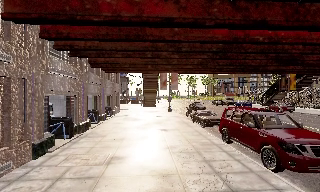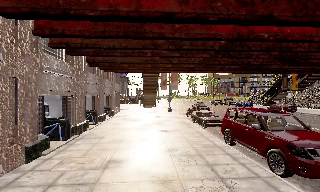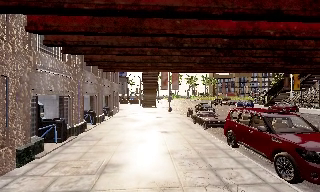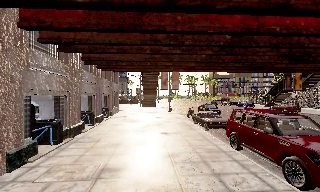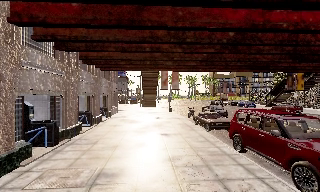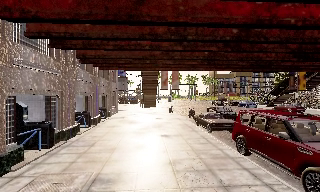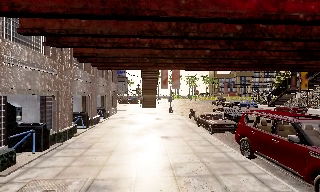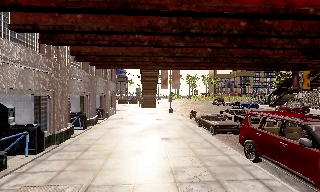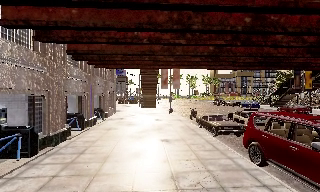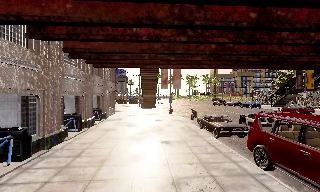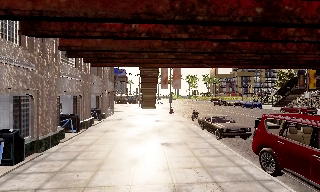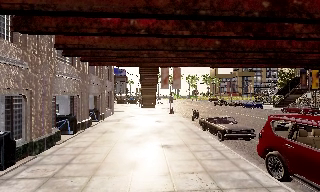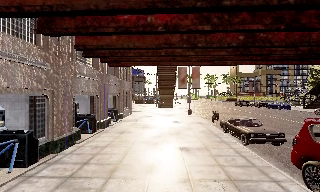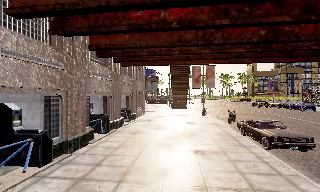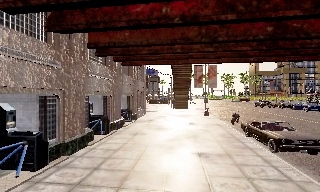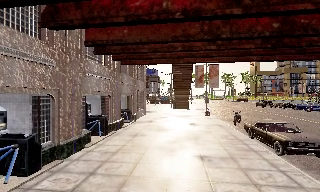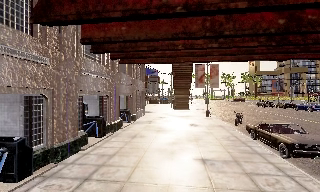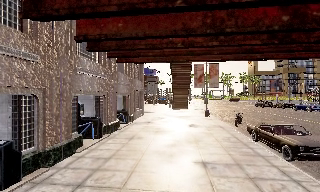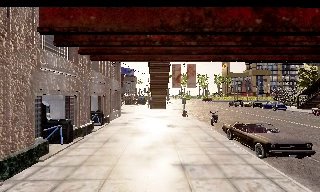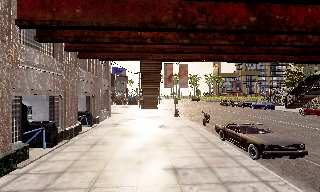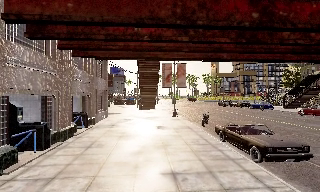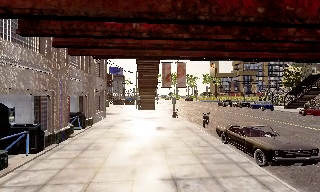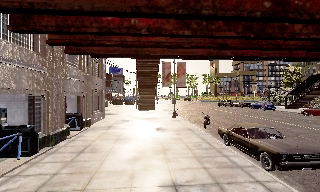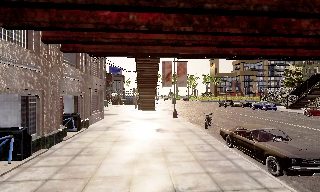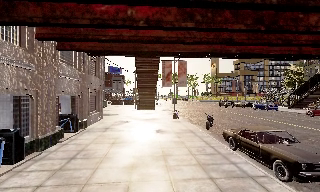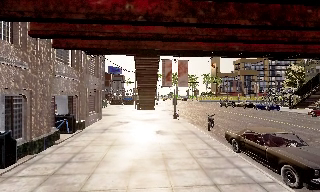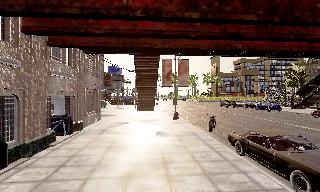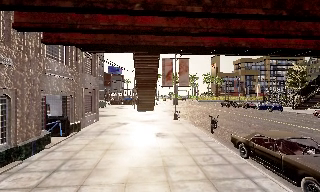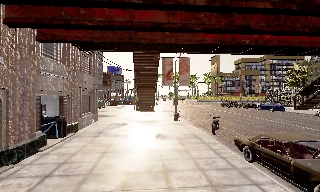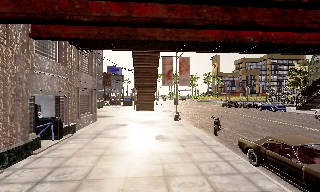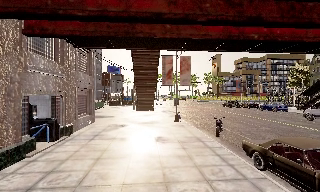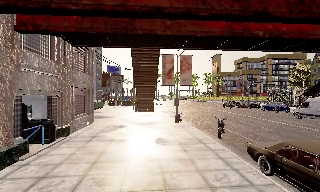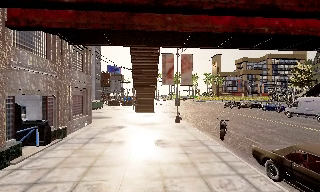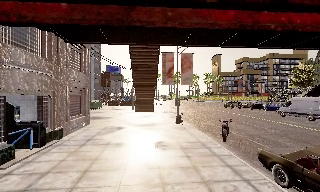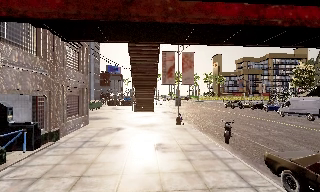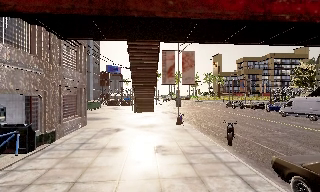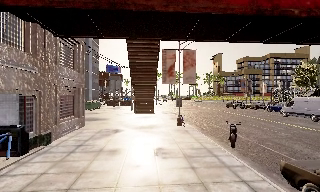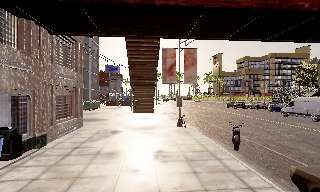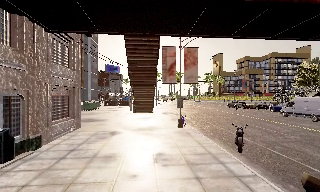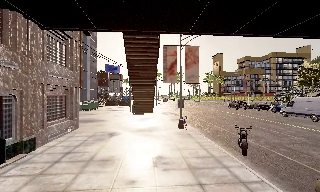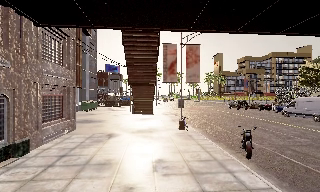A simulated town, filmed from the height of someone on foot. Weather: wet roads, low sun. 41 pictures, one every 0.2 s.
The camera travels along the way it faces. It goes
forward.
0.0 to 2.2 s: The camera travels forward, about 4 m, so what stands in front looms larger.
2.2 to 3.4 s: The camera pans to its left, which is counterclockwise from overhead, by about 10 degrees. It travels forward, about 2 m, so what stands in front looms larger.
3.4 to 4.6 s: The camera pans to its right, which is clockwise from overhead, by about 10 degrees. It travels forward, about 2 m, so what stands in front looms larger.
4.6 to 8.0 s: The camera travels forward, about 6 m, so what stands in front looms larger.
The film runs forward here.
